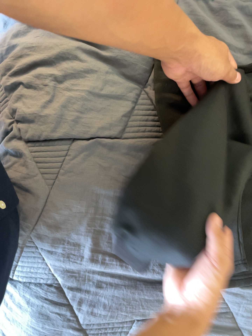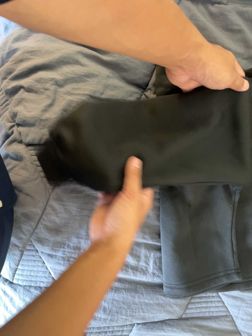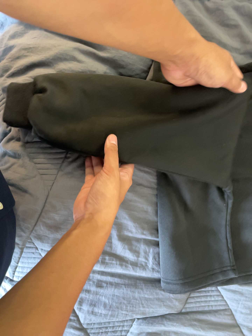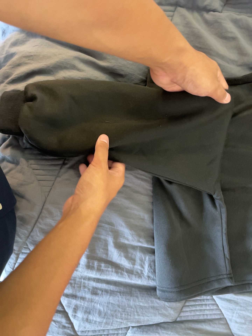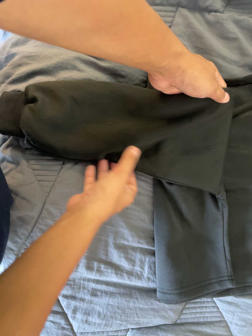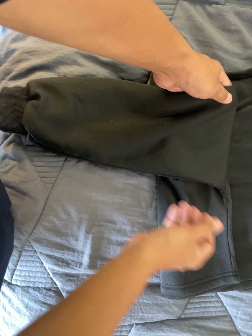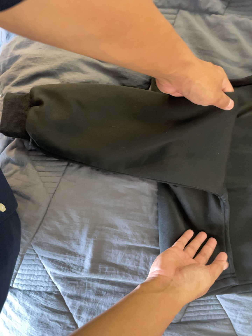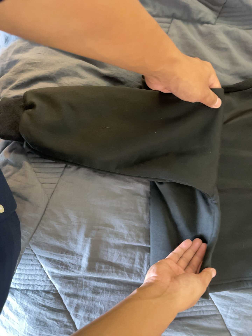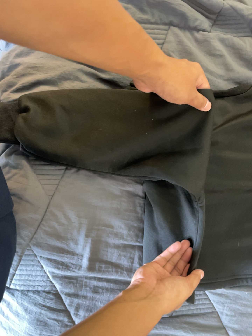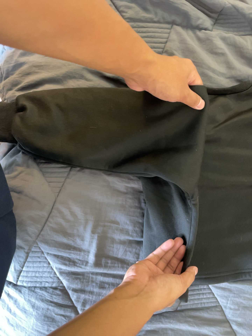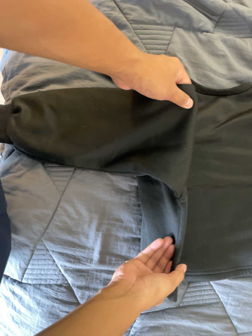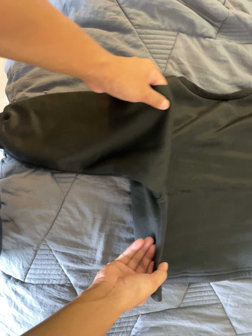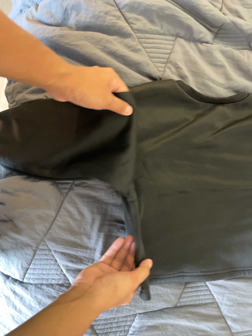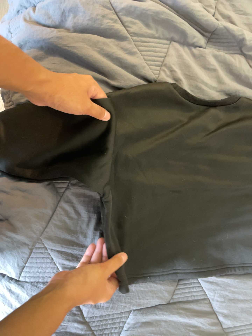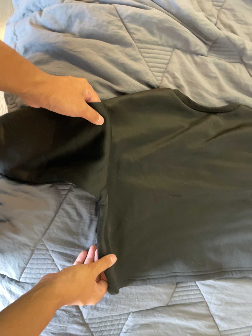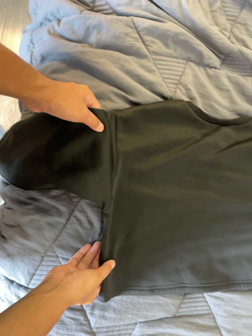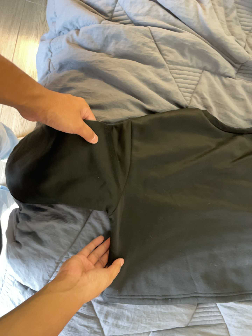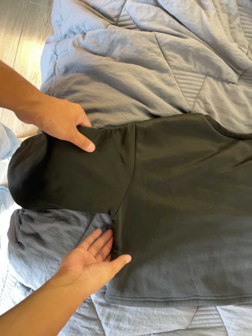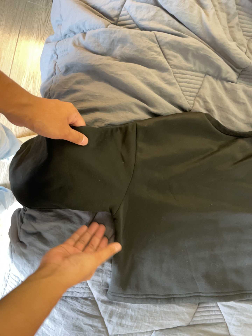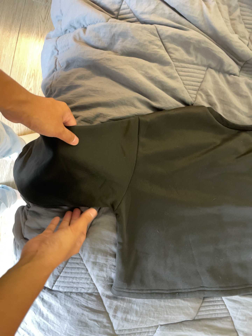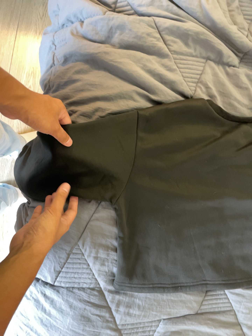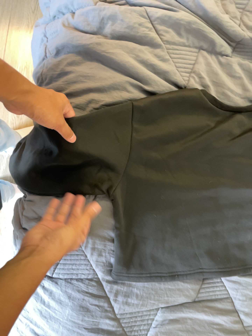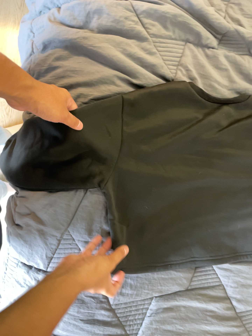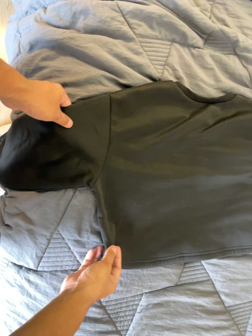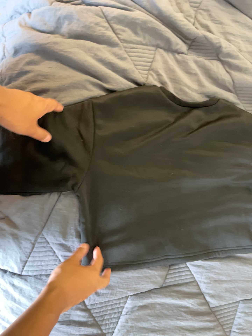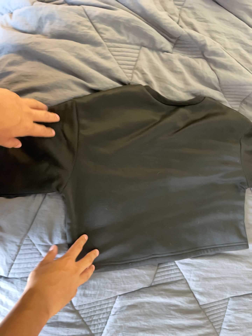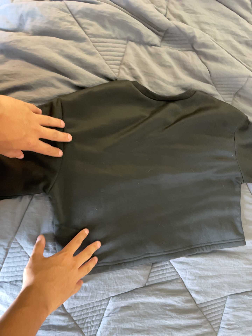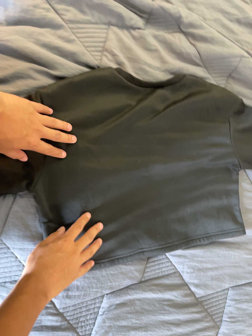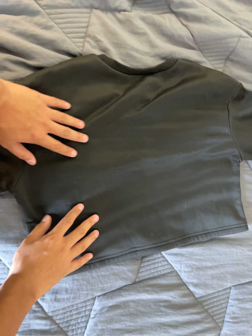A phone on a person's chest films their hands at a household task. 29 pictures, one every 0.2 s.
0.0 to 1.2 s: The camera keeps its place and its aim.
1.2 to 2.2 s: The camera travels to its left and backward, about 9 cm.
2.2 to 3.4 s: The camera travels to its left, about 10 cm.
3.4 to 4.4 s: The camera shifts only a little, or ends up much as it began.
4.4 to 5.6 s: The camera travels to its right and forward, about 18 cm, so close, fixed things drift to the left. It rolls about its line of sight by about 10 degrees, and the scene rotates counterclockwise.
The film runs backward here.
